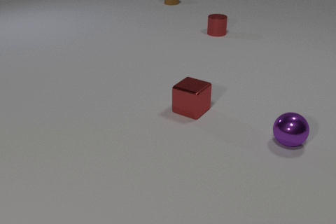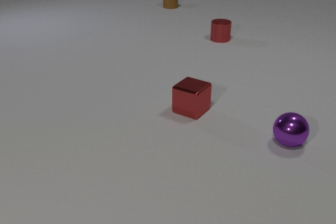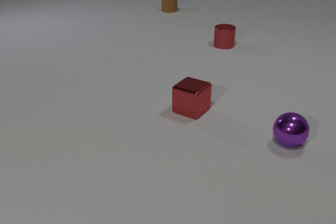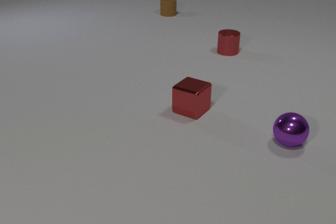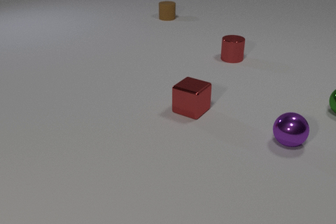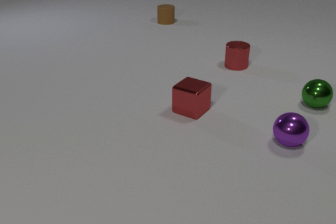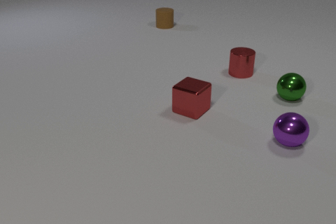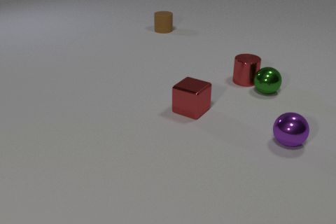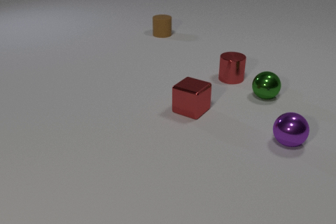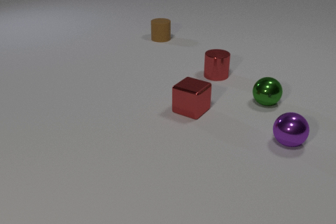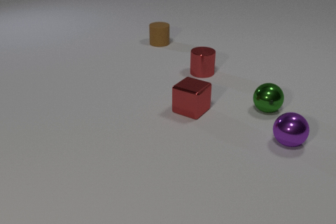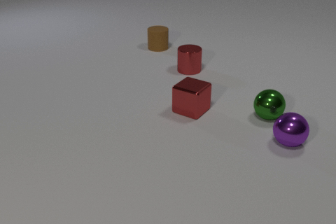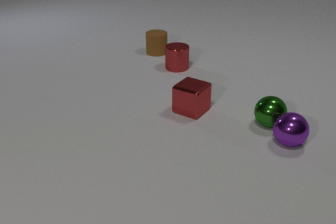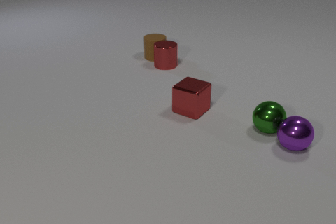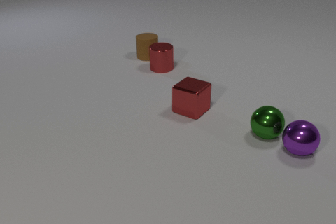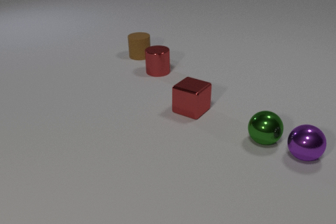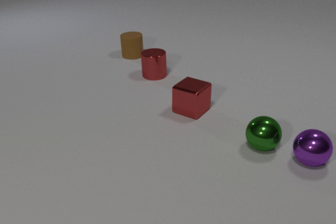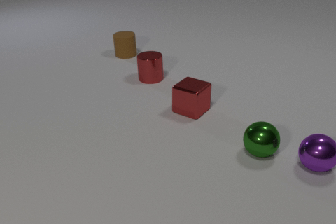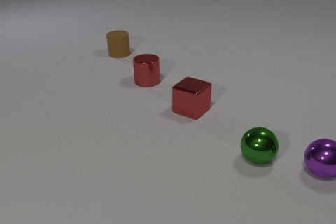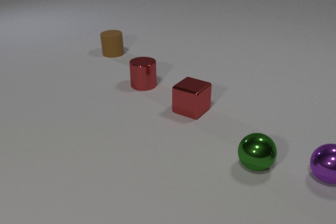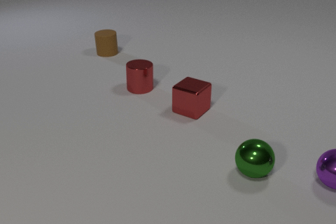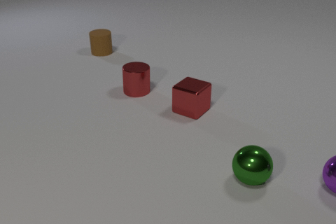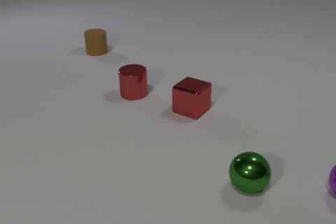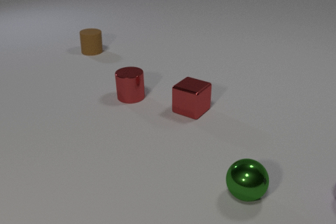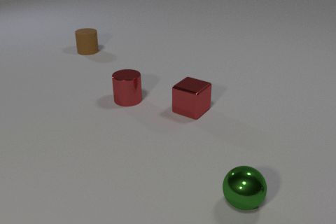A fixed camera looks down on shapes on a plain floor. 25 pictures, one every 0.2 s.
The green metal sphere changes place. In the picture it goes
toward the camera.
The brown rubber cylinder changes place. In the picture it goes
toward the camera.
0.0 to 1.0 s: The green metal sphere comes in at the right edge, rolls to the left. The red metal cylinder slides toward the camera. The brown rubber cylinder slides toward the camera.
1.0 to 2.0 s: The green metal sphere rolls to the left and toward the camera. The red metal cylinder slides to the left and toward the camera. The brown rubber cylinder slides toward the camera. The green metal sphere and the red metal cylinder collide.
2.0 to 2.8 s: The green metal sphere rolls toward the camera. The red metal cylinder slides to the left. The purple metal sphere rolls toward the camera and to the right. The brown rubber cylinder slides toward the camera. The green metal sphere and the purple metal sphere collide. The red metal cylinder and the brown rubber cylinder collide.
2.8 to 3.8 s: The green metal sphere rolls toward the camera. The red metal cylinder slides toward the camera and to the left. The purple metal sphere rolls toward the camera and to the right. The brown rubber cylinder slides to the left.
3.8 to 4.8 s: The green metal sphere rolls toward the camera. The red metal cylinder slides toward the camera and to the left. The purple metal sphere rolls to the right and toward the camera, leaves at the right edge. The brown rubber cylinder slides to the left and away from the camera.
What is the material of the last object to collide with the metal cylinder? rubber.
What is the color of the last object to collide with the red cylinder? brown.
How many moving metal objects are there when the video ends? 2.
